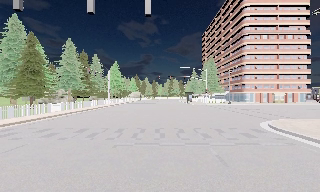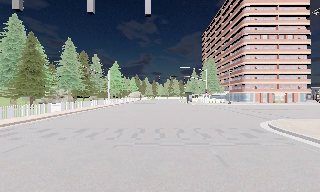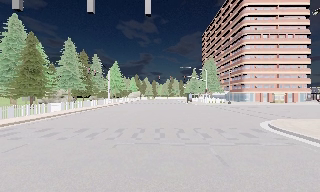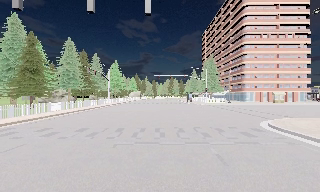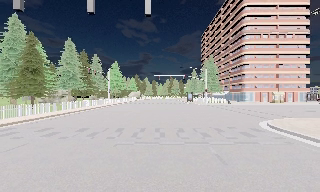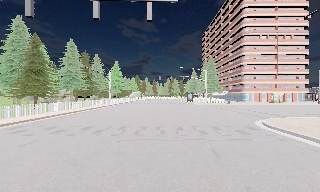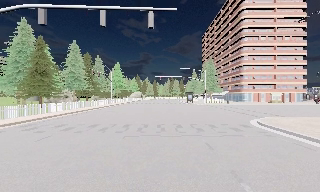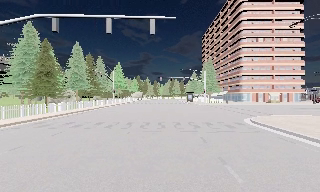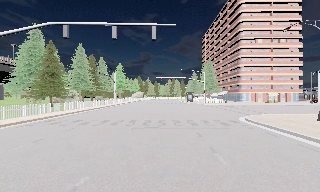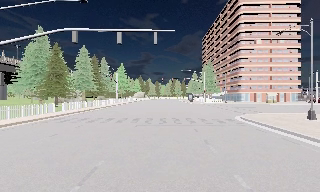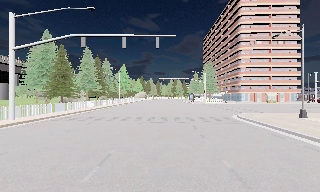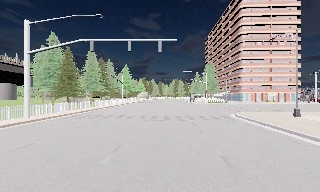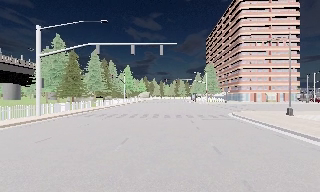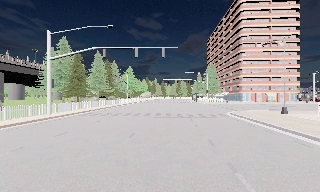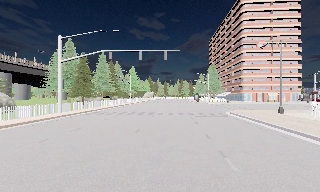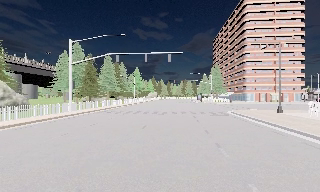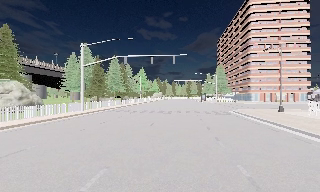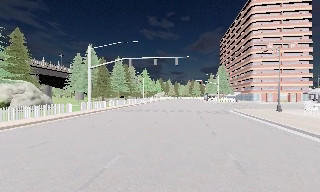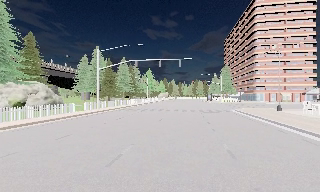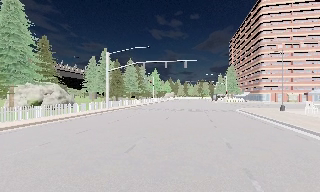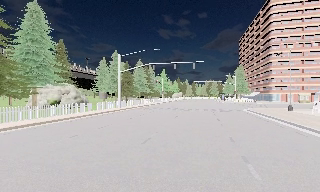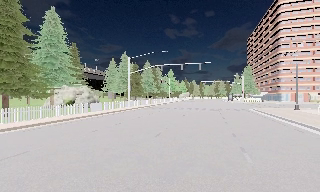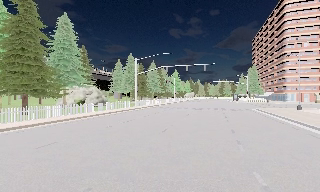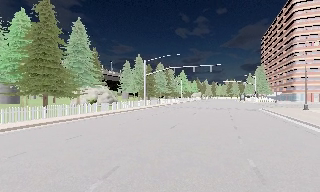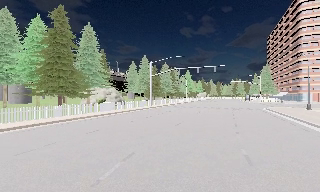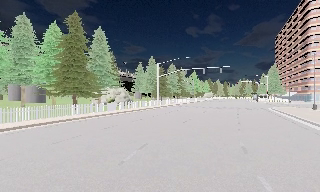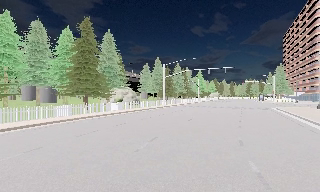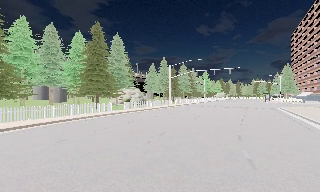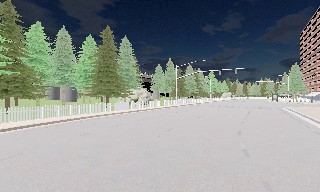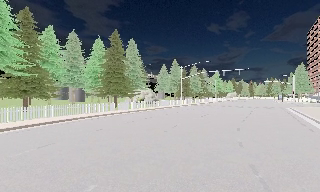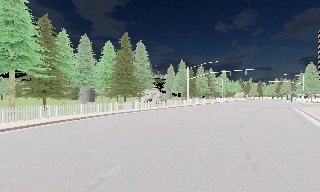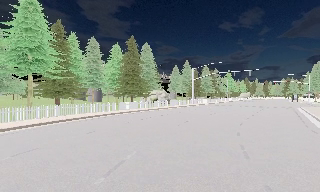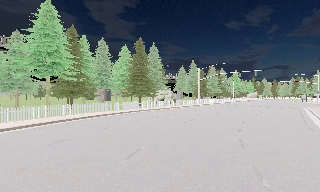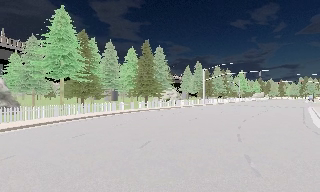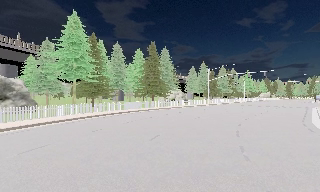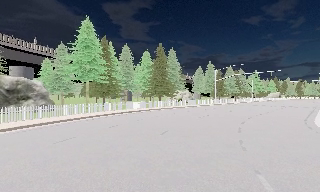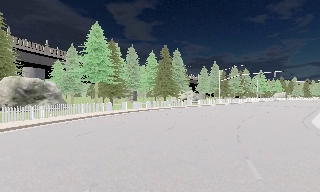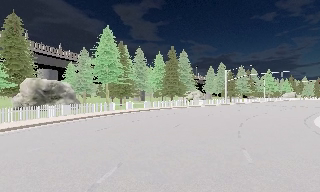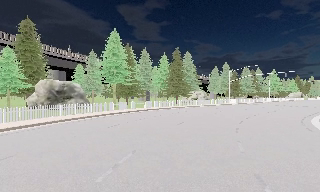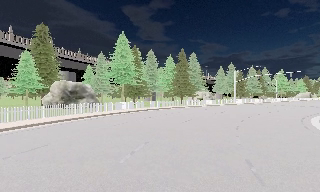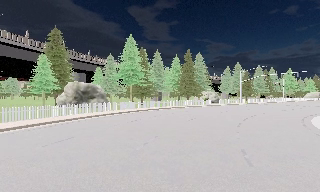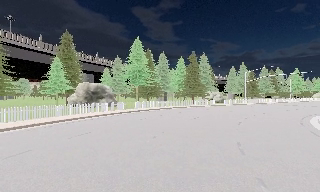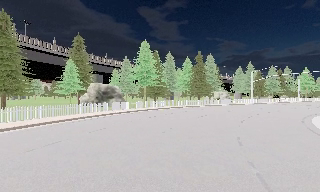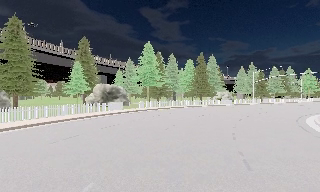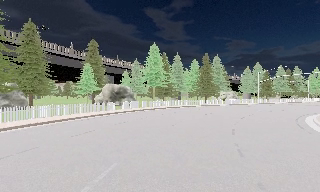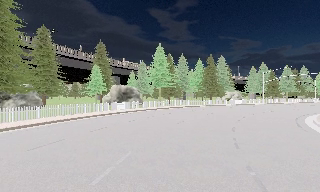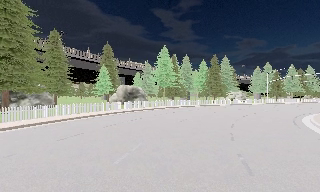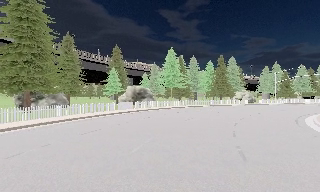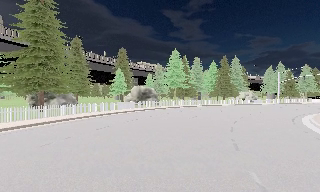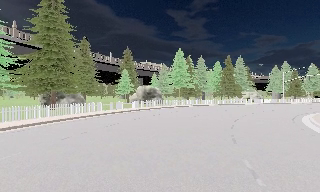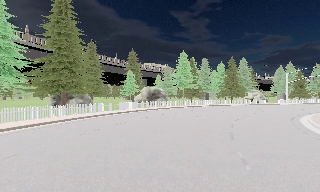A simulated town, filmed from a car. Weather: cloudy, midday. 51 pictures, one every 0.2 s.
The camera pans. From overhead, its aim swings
counterclockwise.
The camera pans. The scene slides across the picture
to the right.
0.0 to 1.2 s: The camera travels backward, about 1.5 m, so what stands in front gets smaller. It gains speed.
1.2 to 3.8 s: The scene slides to the right, as the camera pans about 10 degrees to its left. It travels backward, about 12 m, so what stands in front gets smaller.
3.8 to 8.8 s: The camera swings to its left by about 50 degrees, and the scene slides to the right. It travels backward, about 25 m.
8.8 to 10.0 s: The camera travels backward, about 5 m, so what stands in front gets smaller.
The film runs backward here.
